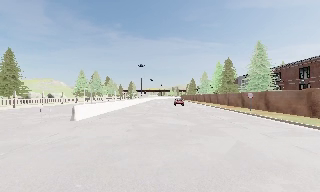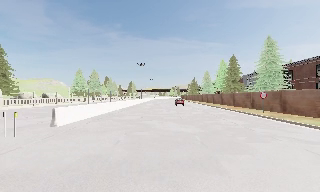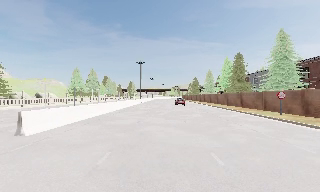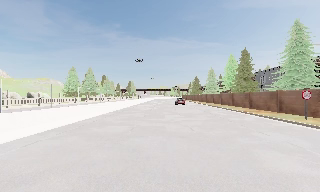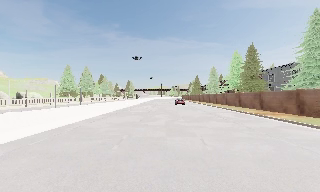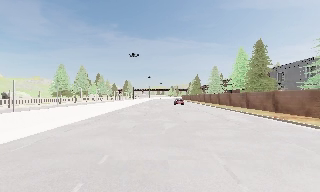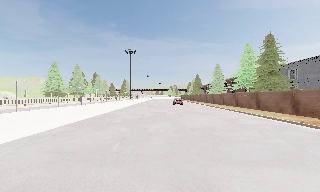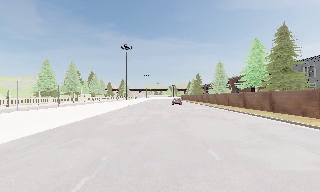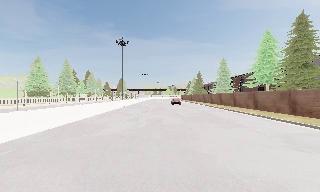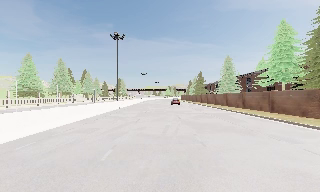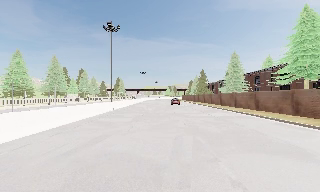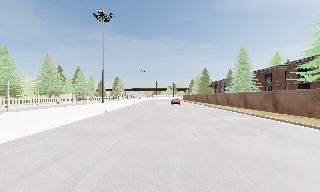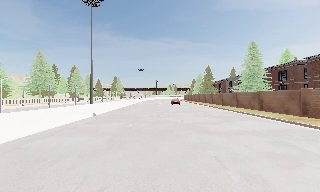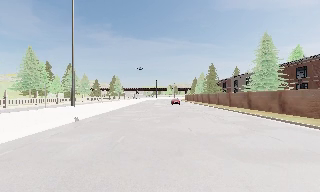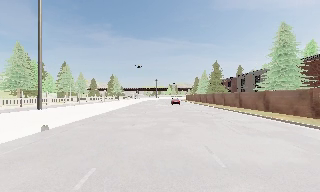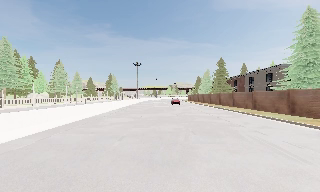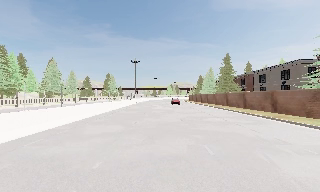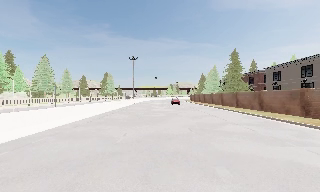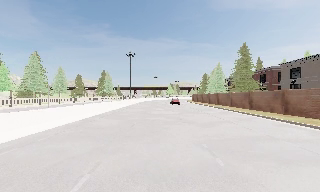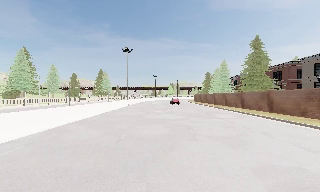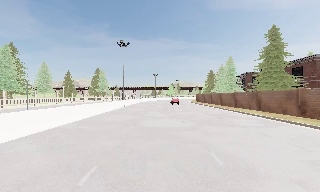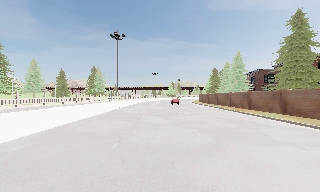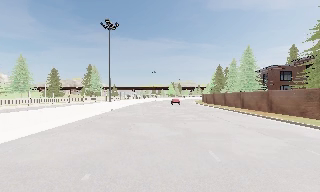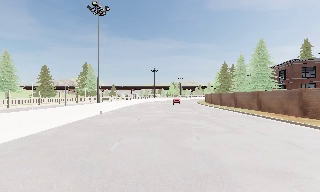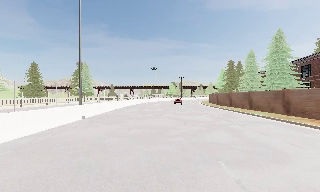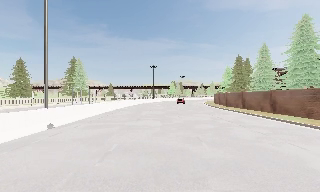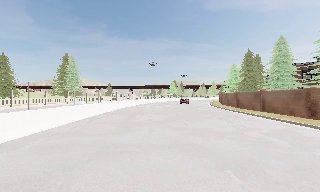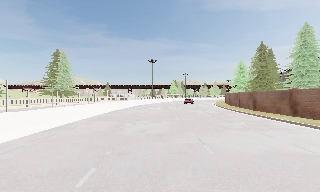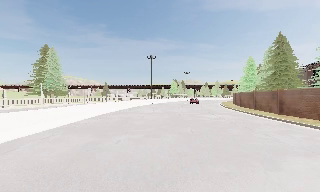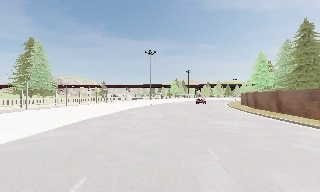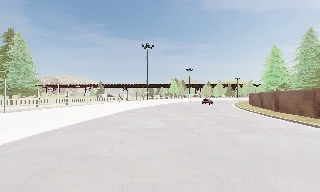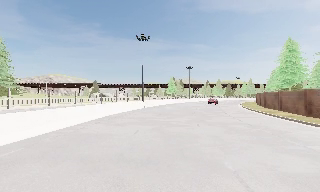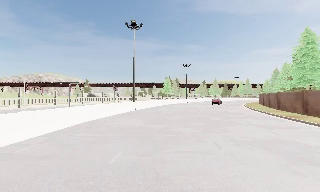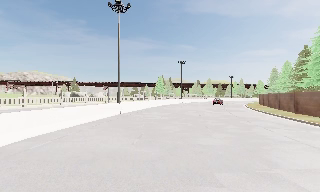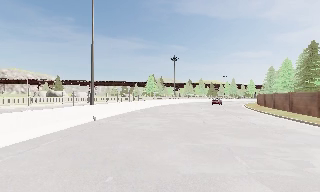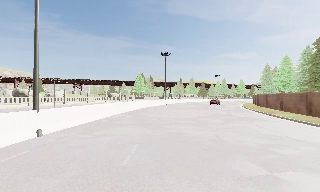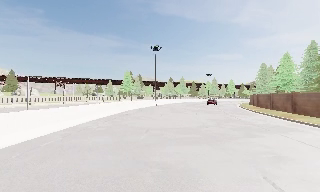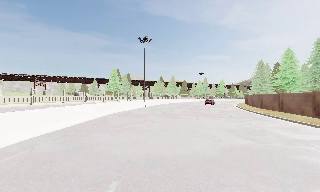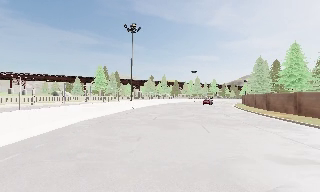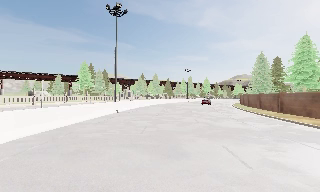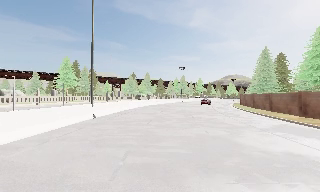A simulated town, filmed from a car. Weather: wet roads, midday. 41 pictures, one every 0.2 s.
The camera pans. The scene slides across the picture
to the left.
The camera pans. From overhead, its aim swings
clockwise.
0.0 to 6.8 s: The camera pans to its right, which is clockwise from overhead, by about 10 degrees. It travels forward, about 120 m, so what stands in front looms larger.
6.8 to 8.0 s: The camera swings to its right by about 20 degrees, and the scene slides to the left. It travels forward, about 25 m, so what stands in front looms larger.
The film runs forward here.
